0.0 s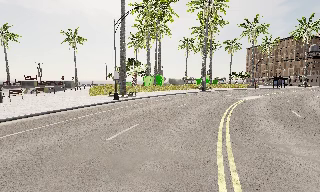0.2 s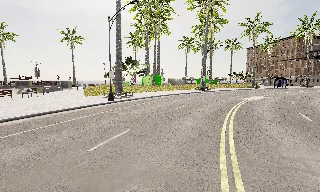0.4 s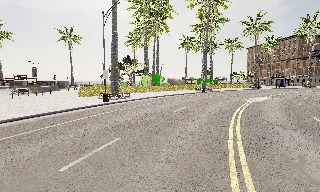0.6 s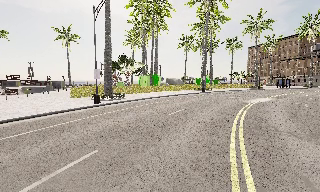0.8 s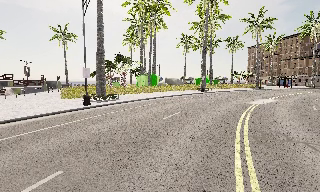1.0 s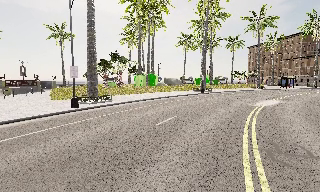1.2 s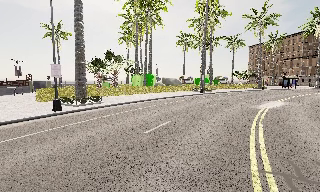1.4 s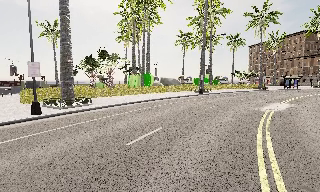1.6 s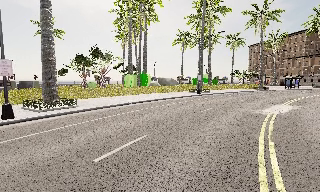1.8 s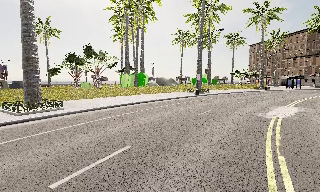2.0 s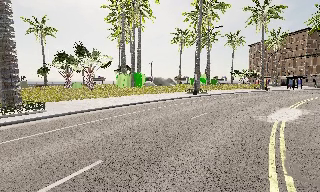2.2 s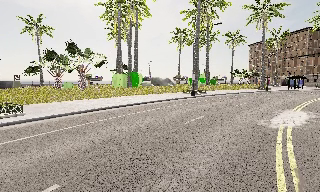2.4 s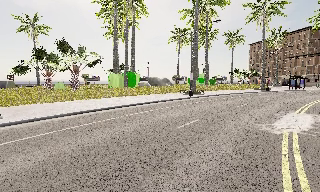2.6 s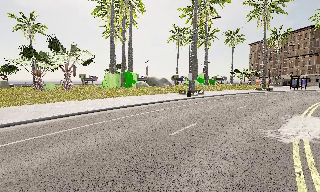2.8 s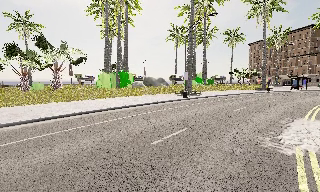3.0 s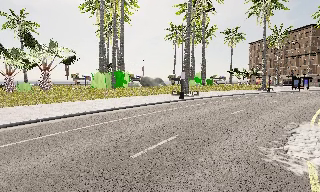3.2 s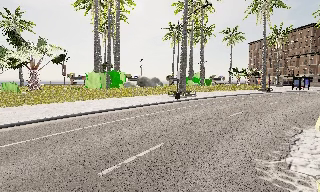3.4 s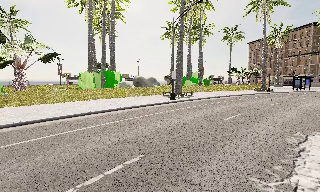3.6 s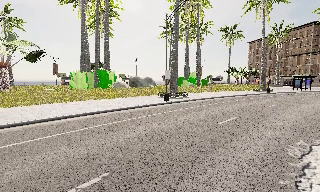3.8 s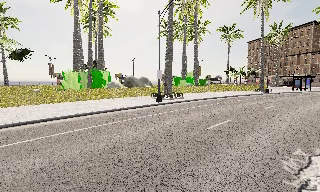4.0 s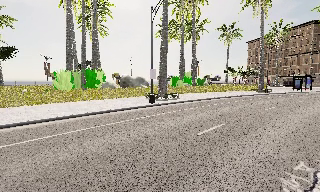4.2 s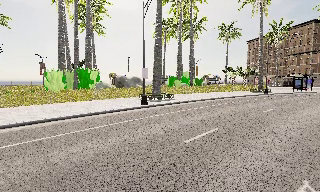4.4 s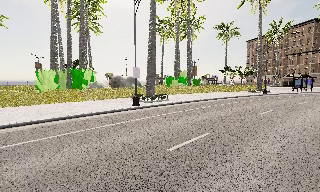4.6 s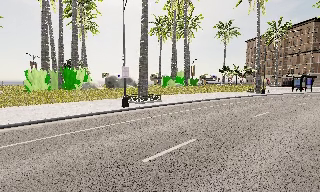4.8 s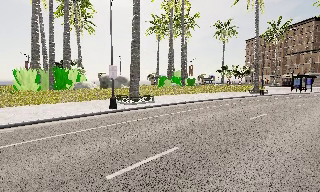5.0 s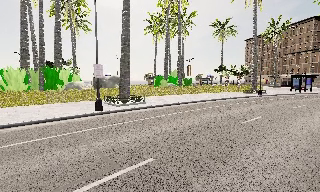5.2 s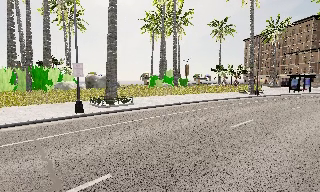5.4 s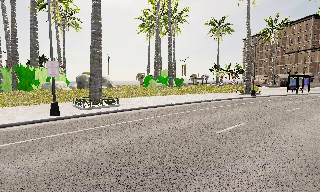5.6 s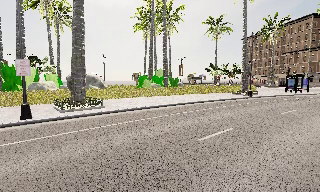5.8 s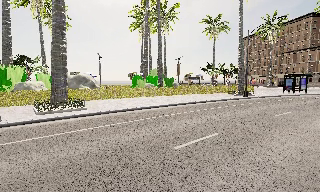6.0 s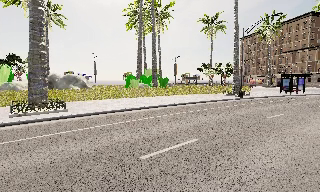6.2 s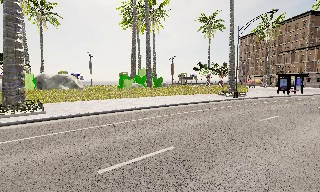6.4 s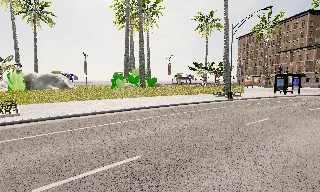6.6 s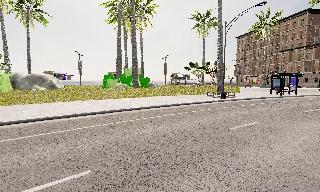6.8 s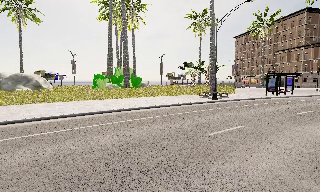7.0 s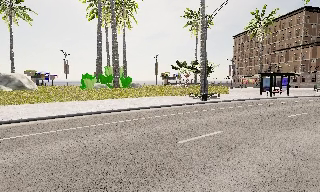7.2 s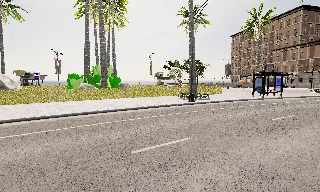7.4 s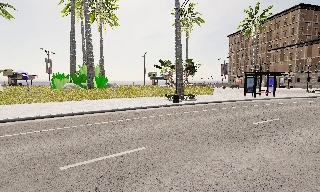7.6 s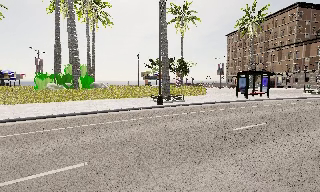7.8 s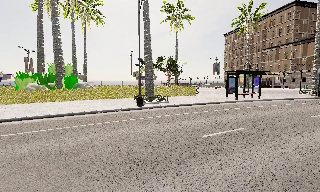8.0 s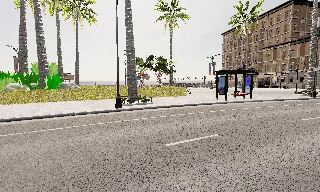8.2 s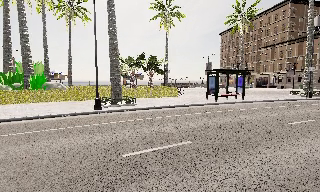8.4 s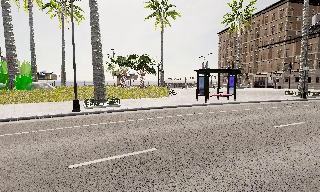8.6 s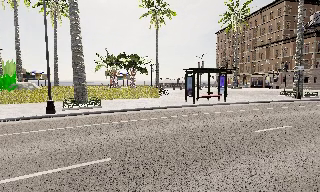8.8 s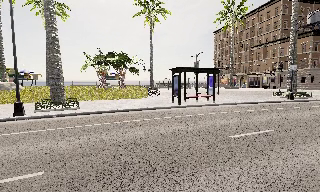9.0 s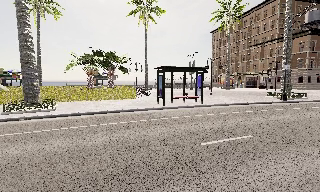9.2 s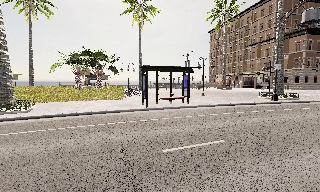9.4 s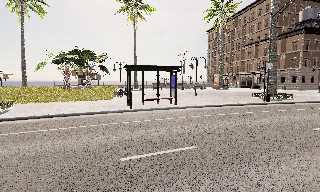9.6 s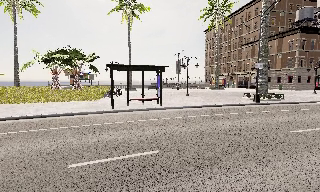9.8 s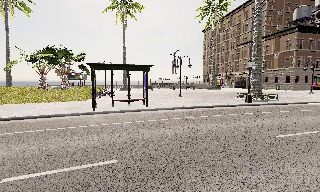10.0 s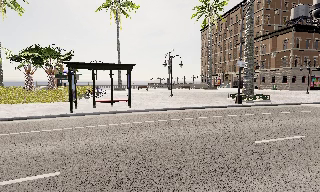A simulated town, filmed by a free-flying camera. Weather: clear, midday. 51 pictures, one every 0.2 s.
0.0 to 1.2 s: The camera travels forward, about 6 m, so what stands in front looms larger.
1.2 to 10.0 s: The camera travels to its right and forward, about 50 m, so close, fixed things drift to the left.
The film runs forward here.
